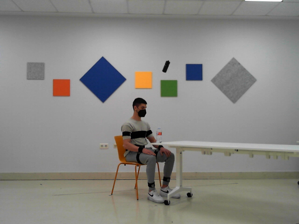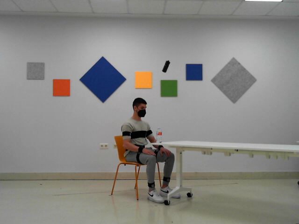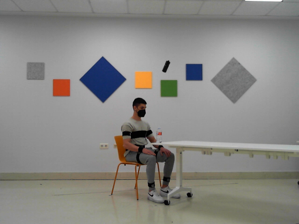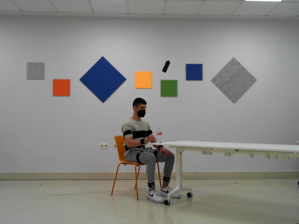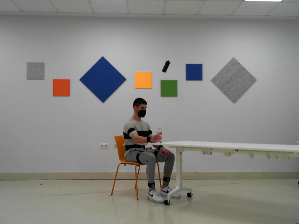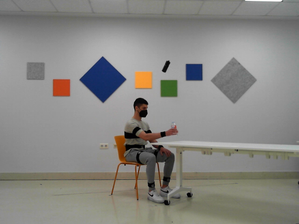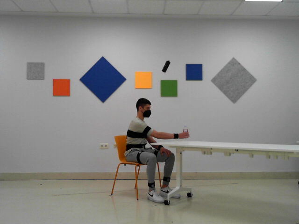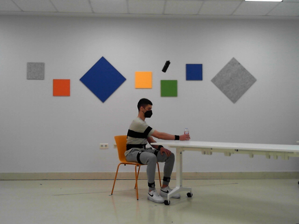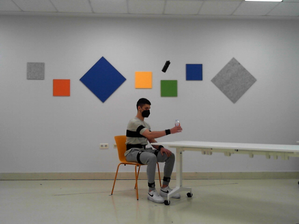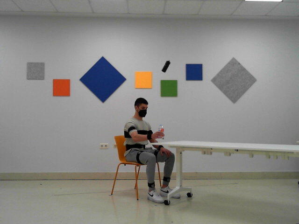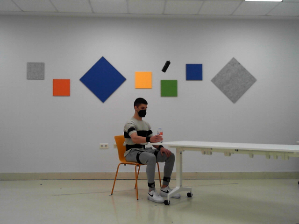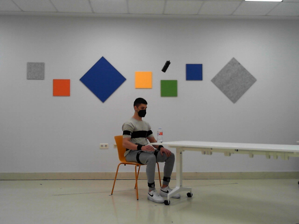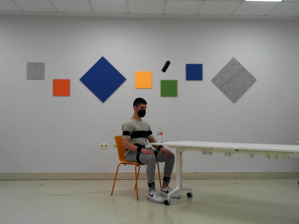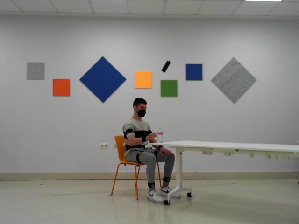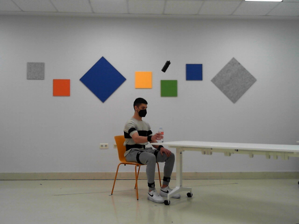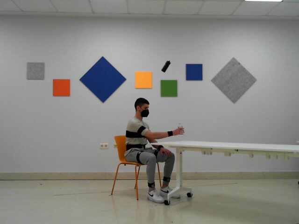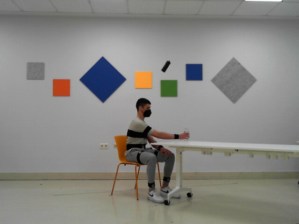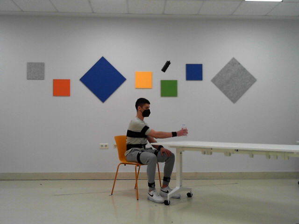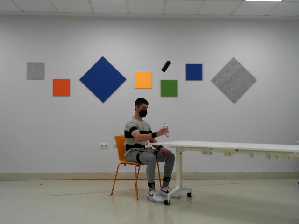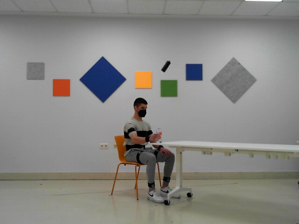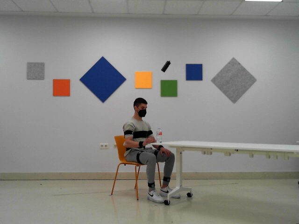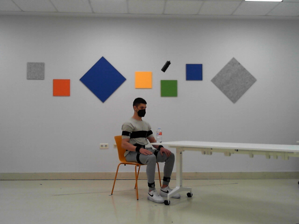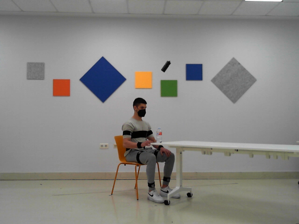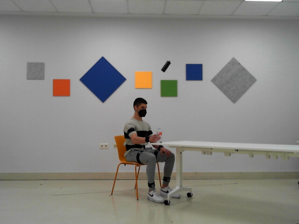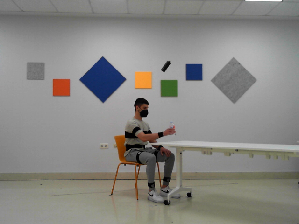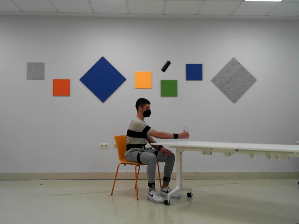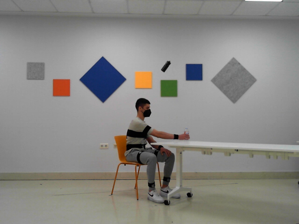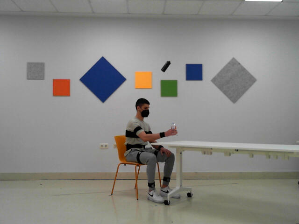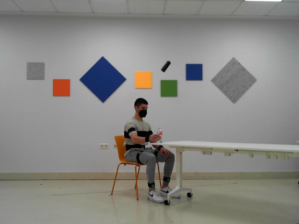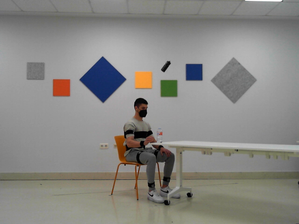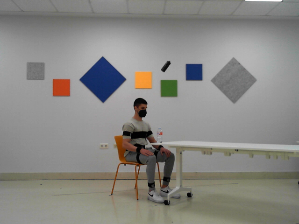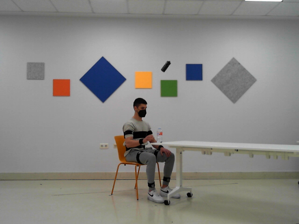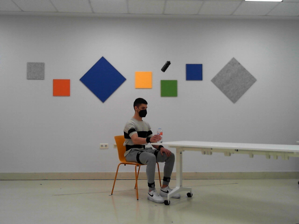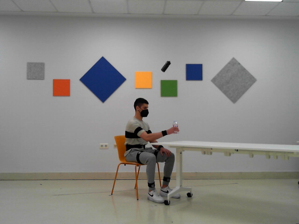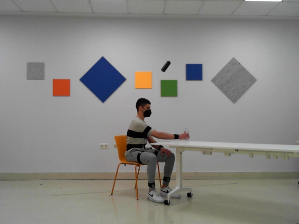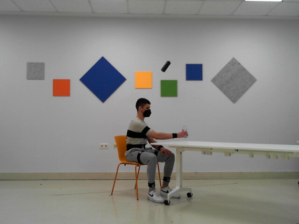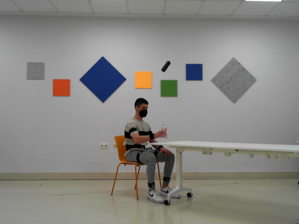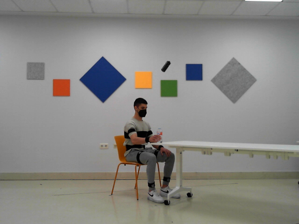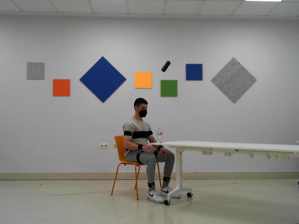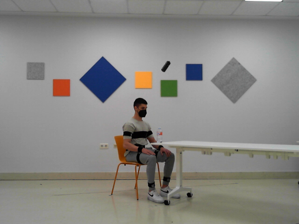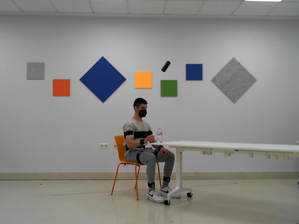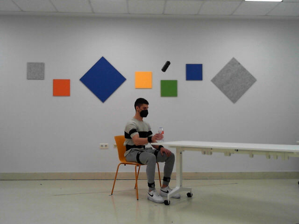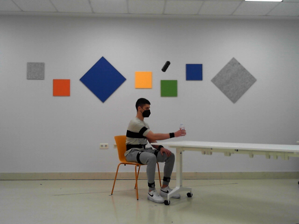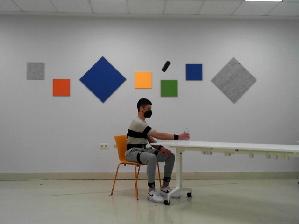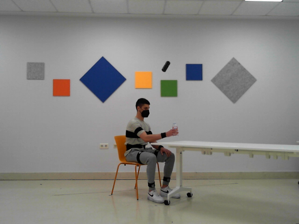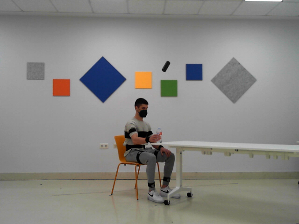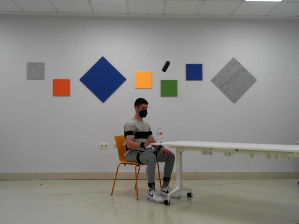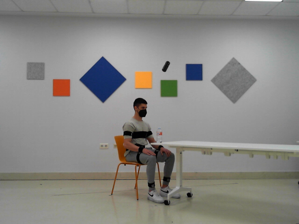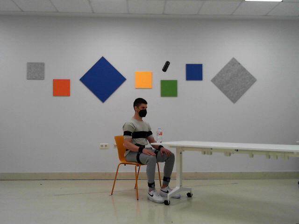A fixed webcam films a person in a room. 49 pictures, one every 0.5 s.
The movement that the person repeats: Move a bottle from side to side, right hand.
